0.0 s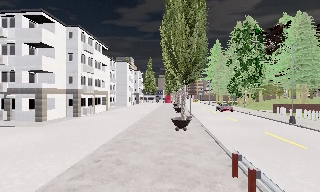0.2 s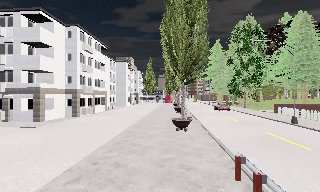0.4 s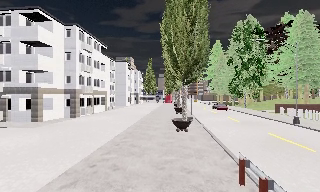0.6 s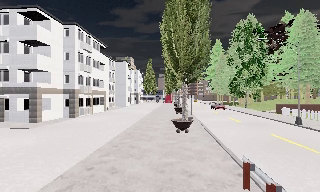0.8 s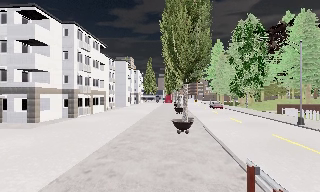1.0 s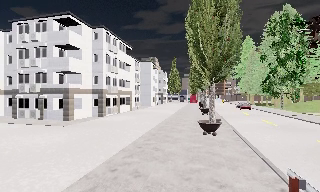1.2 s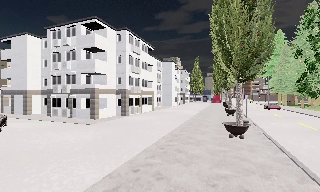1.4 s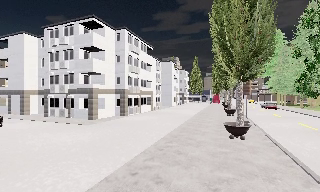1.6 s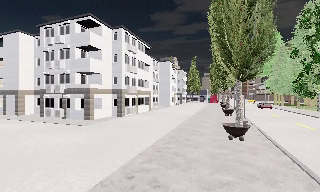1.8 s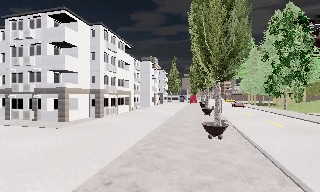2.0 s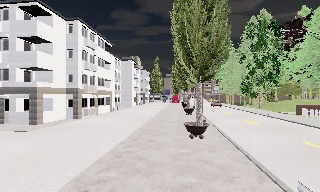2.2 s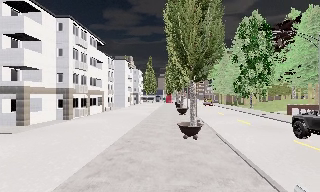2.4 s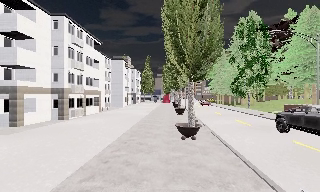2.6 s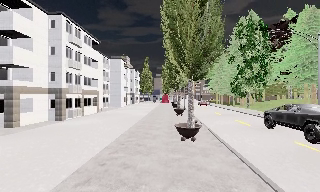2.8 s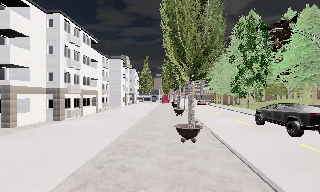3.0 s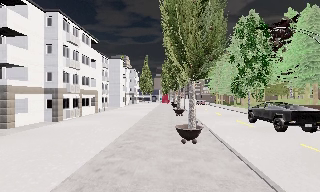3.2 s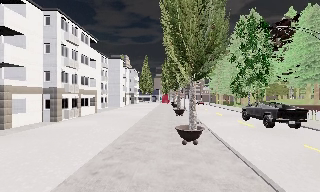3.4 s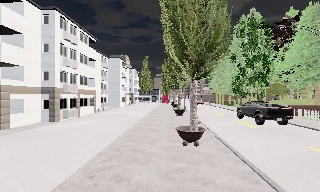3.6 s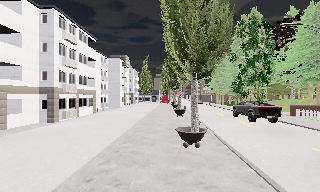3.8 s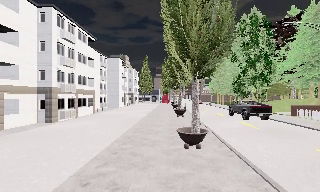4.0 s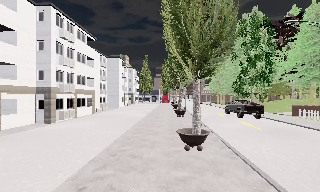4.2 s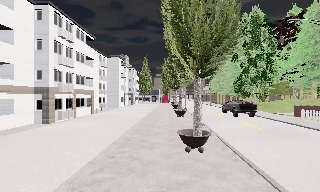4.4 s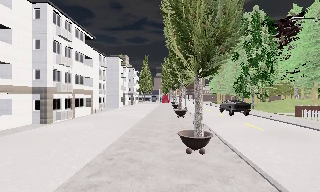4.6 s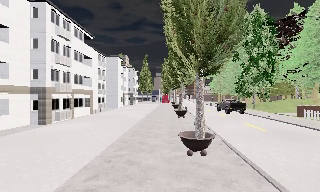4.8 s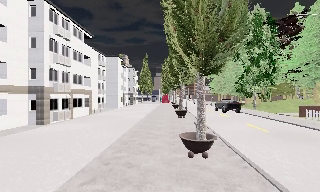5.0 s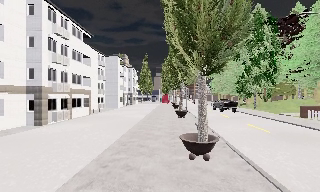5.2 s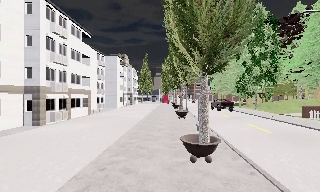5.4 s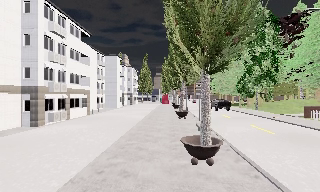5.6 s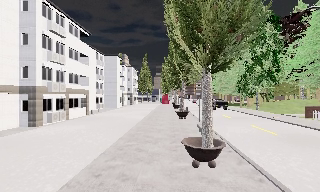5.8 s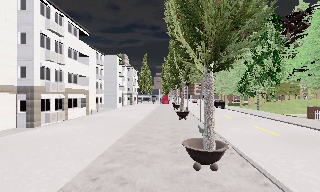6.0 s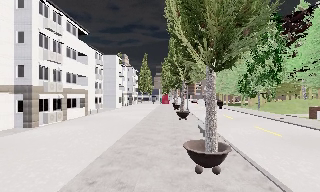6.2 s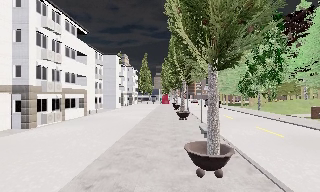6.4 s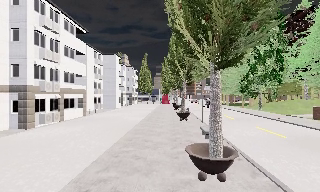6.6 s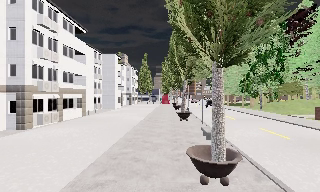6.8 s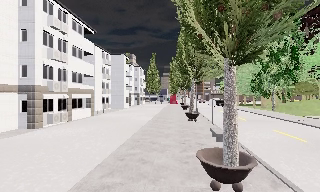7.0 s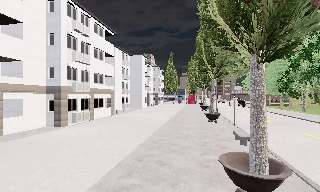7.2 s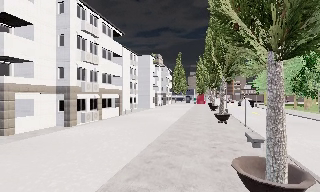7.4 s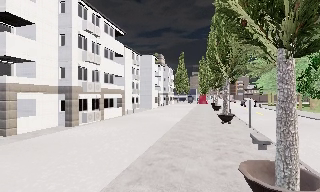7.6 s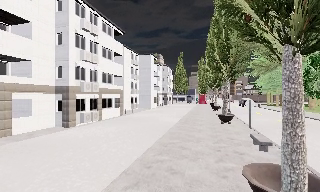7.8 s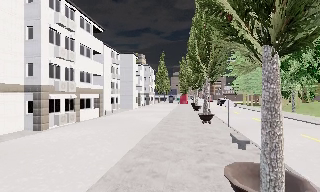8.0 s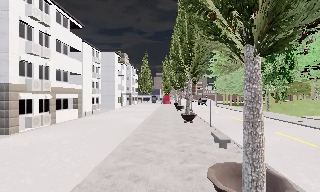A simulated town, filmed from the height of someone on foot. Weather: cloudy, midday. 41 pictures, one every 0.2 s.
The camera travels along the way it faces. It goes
forward.
0.0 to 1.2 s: The scene slides to the right, as the camera pans about 15 degrees to its left. It travels forward, about 1.5 m, so what stands in front looms larger.
1.2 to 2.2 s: The camera swings to its right by about 15 degrees, and the scene slides to the left. It travels forward, about 1 m, so what stands in front looms larger.
2.2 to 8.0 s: The camera travels forward, about 6 m, so what stands in front looms larger.
The film runs forward here.
